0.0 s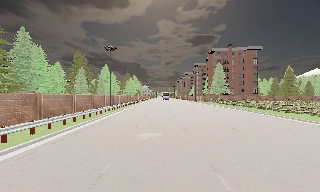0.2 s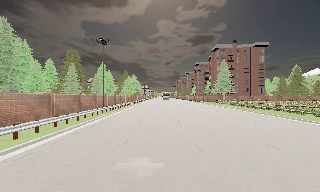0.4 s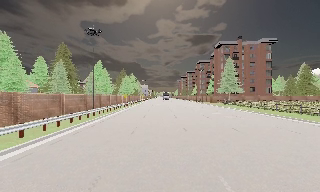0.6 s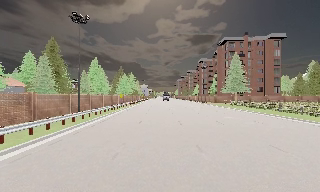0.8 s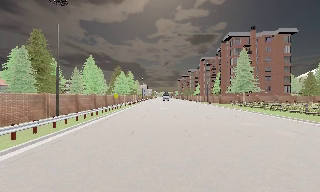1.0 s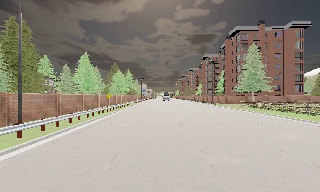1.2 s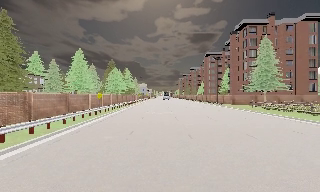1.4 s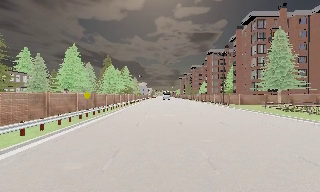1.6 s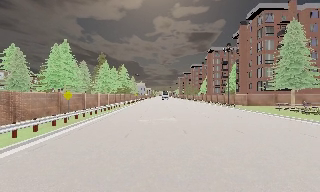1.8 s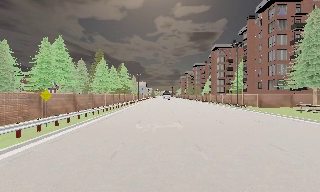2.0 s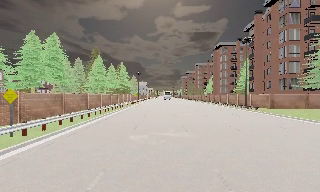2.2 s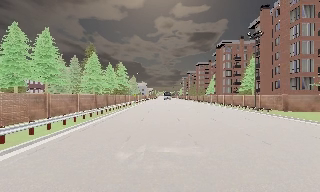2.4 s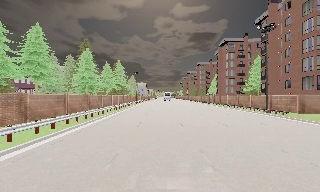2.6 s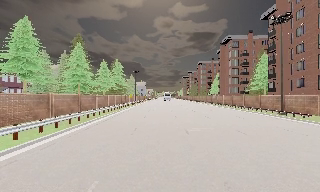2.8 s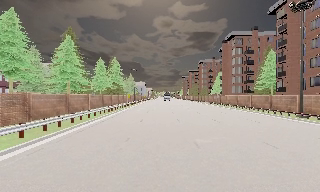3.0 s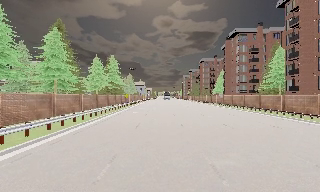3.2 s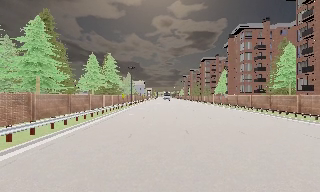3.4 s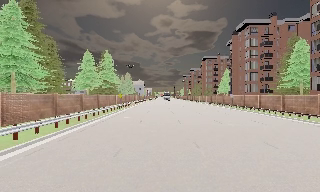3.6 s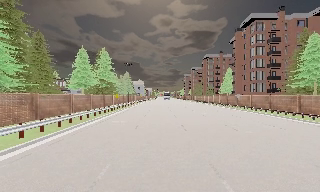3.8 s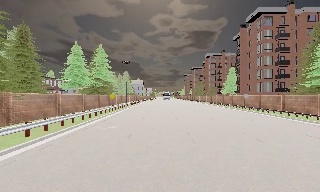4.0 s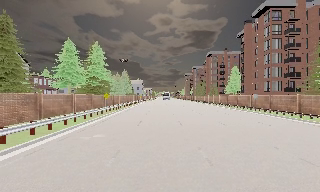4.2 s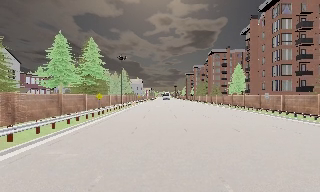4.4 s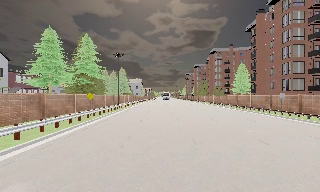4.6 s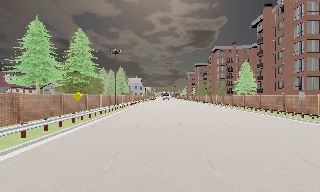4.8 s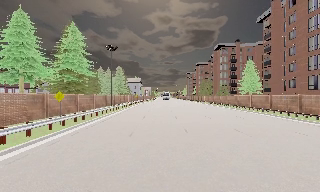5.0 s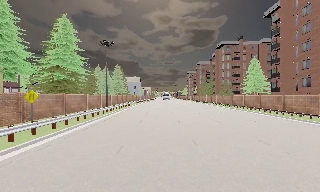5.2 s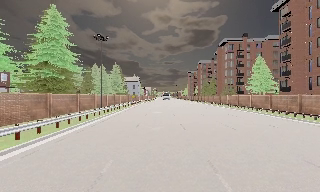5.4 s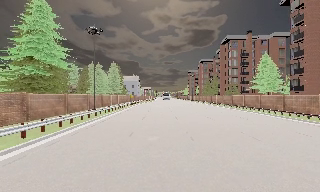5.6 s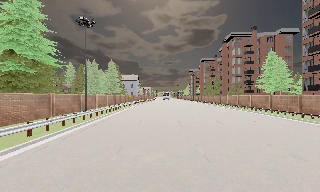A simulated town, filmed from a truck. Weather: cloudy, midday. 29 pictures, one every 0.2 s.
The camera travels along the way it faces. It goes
forward.
0.0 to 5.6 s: The camera travels forward, about 85 m, so what stands in front looms larger.
The film runs forward here.
